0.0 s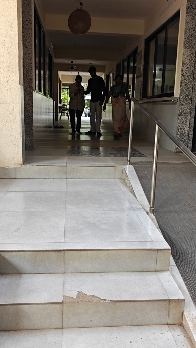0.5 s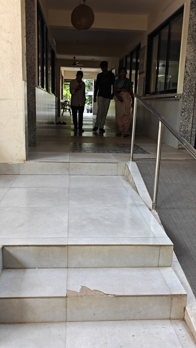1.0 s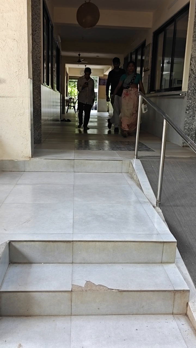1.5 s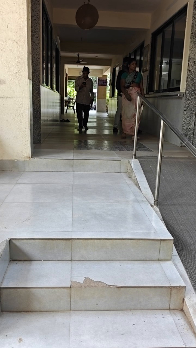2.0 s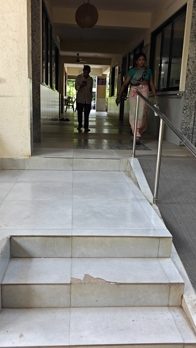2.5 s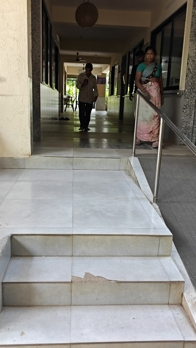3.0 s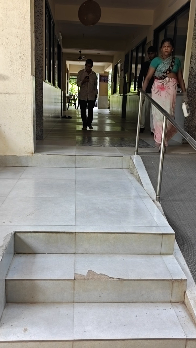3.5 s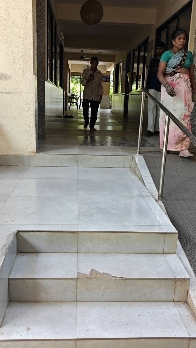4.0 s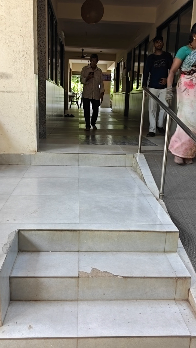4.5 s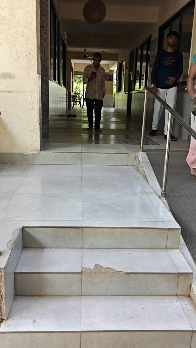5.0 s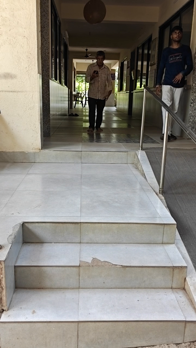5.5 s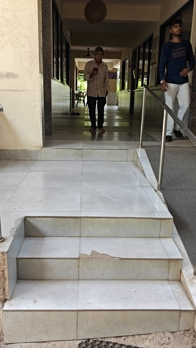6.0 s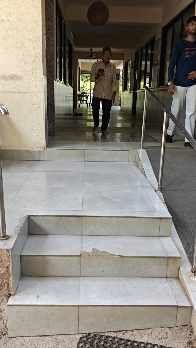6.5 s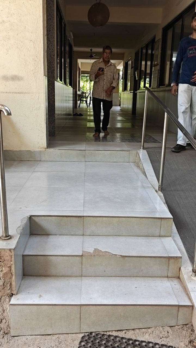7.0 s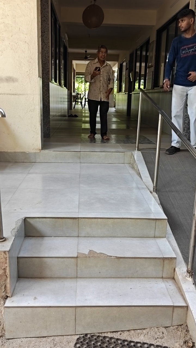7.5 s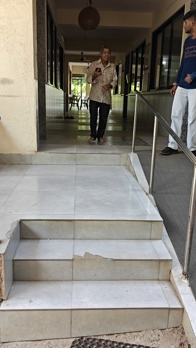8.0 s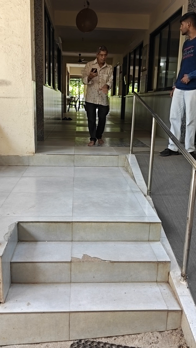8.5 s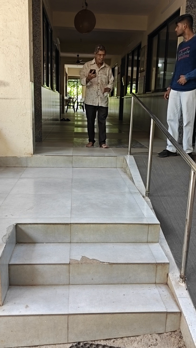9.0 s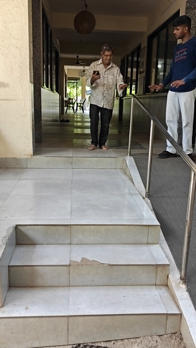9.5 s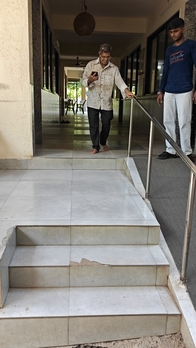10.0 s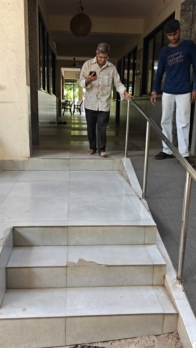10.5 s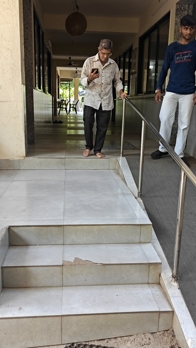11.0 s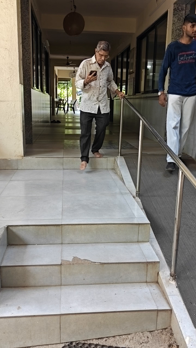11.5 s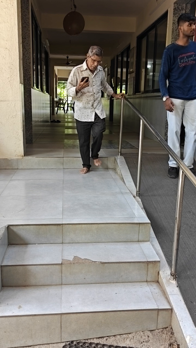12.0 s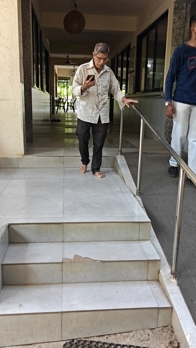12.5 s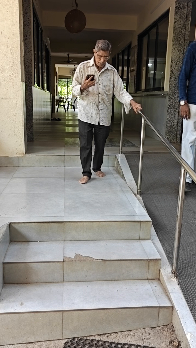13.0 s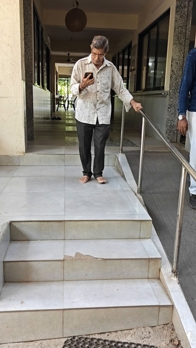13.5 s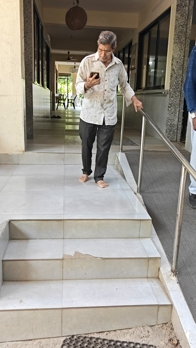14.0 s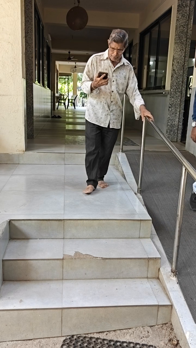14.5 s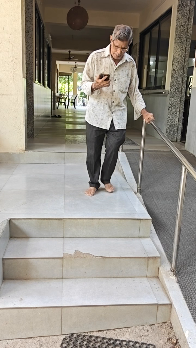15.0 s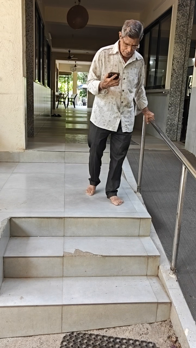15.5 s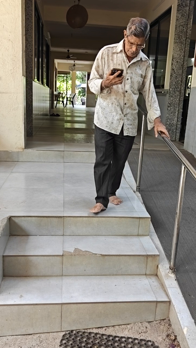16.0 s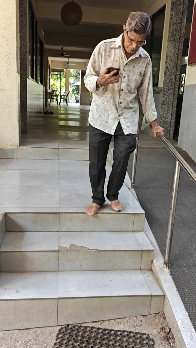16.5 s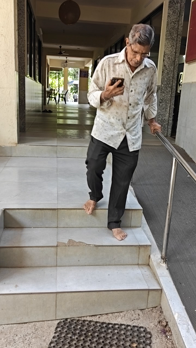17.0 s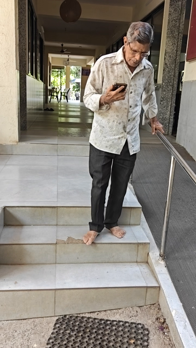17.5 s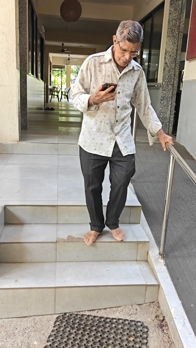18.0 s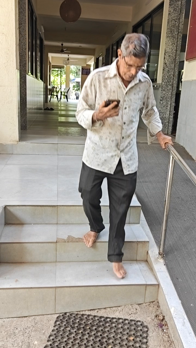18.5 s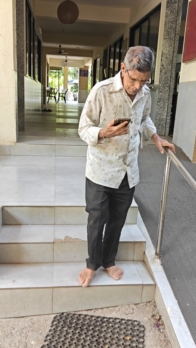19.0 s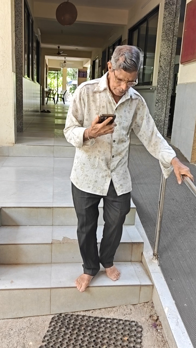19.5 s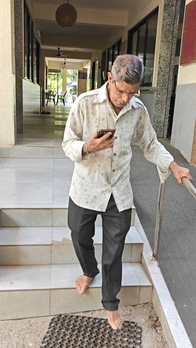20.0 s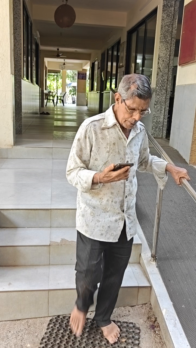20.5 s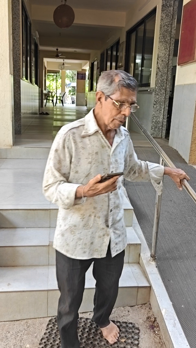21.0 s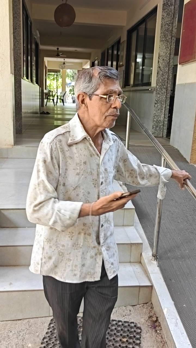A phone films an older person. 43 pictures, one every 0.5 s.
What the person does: Going down stairs.
